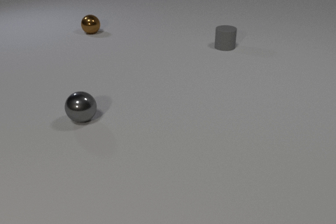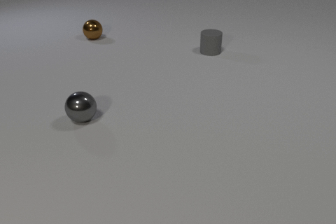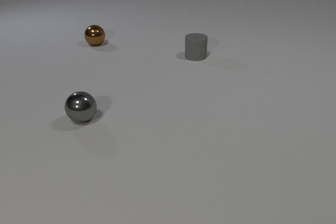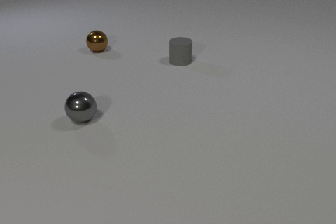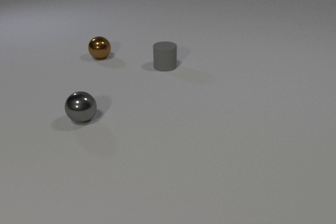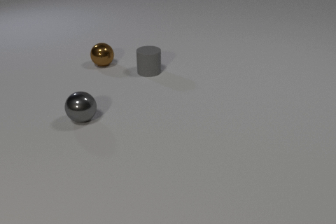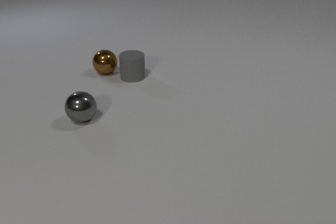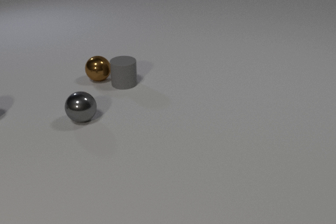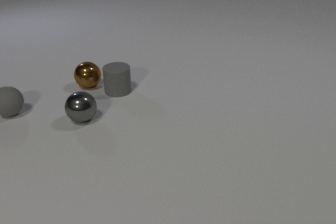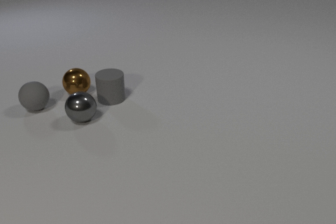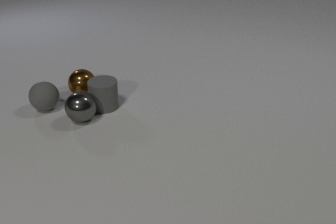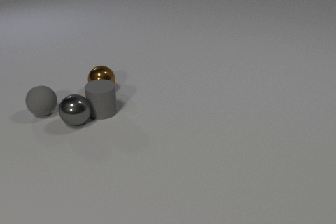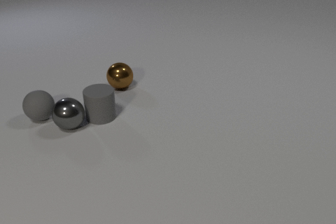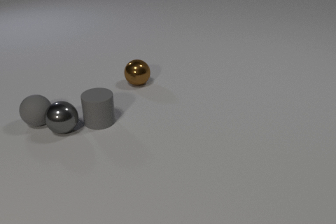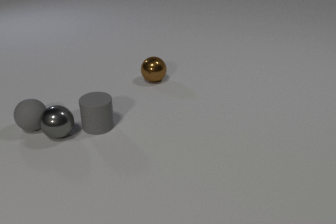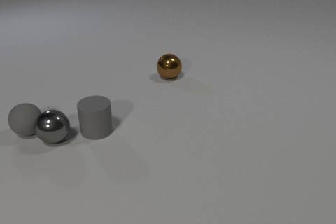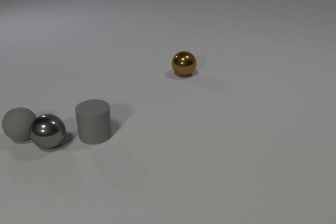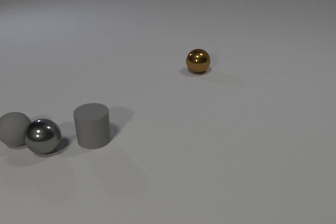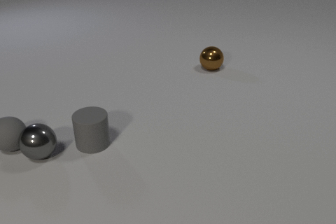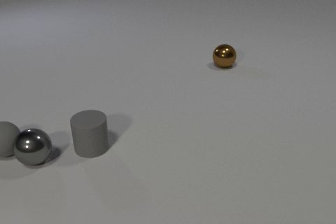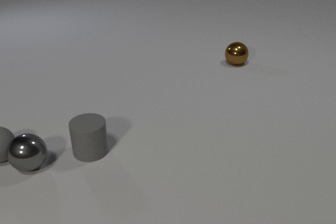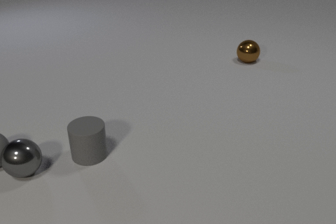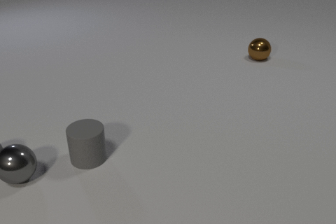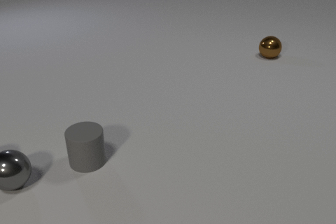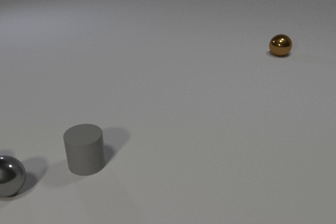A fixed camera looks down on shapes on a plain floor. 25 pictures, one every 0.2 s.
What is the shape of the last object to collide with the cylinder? sphere.
Are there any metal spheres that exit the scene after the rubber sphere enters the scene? no.
What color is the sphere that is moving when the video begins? brown.
0.0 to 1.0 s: The brown metal sphere rolls toward the camera. The gray rubber cylinder slides to the left and toward the camera.
1.0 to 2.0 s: The brown metal sphere rolls toward the camera. The gray rubber cylinder slides toward the camera and to the left. The gray rubber sphere comes in at the left edge, rolls to the right. The brown metal sphere and the gray rubber cylinder collide. The brown metal sphere and the gray rubber sphere collide.
2.0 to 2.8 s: The brown metal sphere rolls to the right. The gray rubber cylinder slides toward the camera. The gray rubber sphere rolls toward the camera. The gray metal sphere rolls toward the camera and to the left. The gray rubber cylinder and the gray metal sphere collide. The gray rubber sphere and the gray metal sphere collide.
2.8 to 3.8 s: The brown metal sphere rolls to the right and away from the camera. The gray rubber cylinder slides toward the camera. The gray rubber sphere rolls toward the camera and to the left. The gray metal sphere rolls toward the camera and to the left.
3.8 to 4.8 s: The brown metal sphere rolls to the right and away from the camera. The gray rubber cylinder slides toward the camera. The gray rubber sphere rolls toward the camera and to the left, leaves at the left edge. The gray metal sphere rolls toward the camera and to the left.
